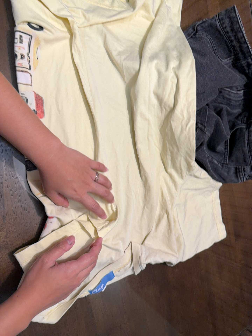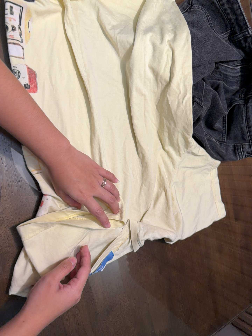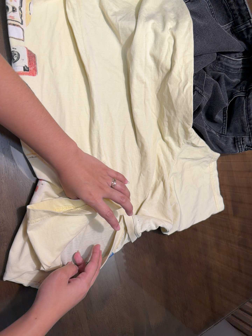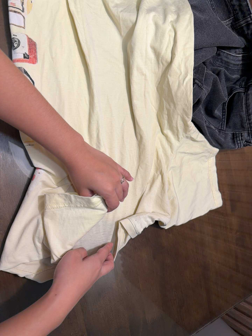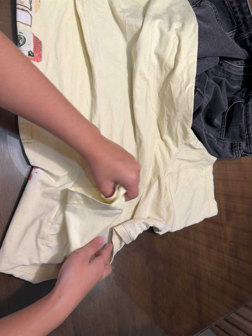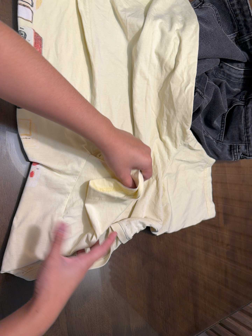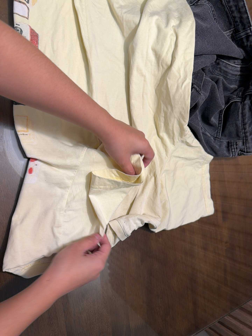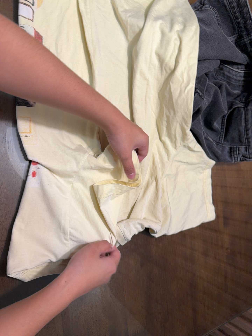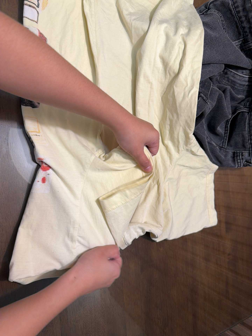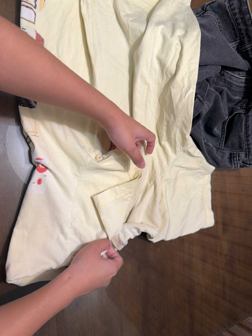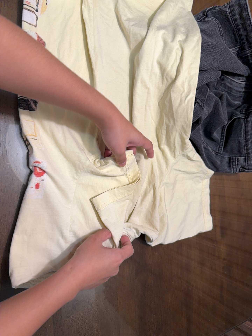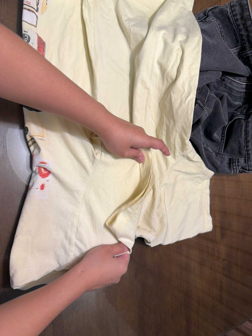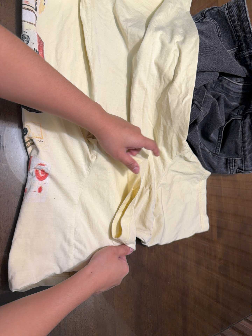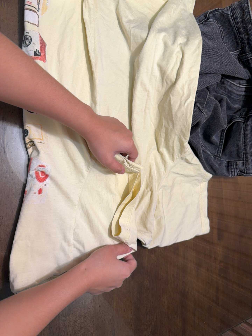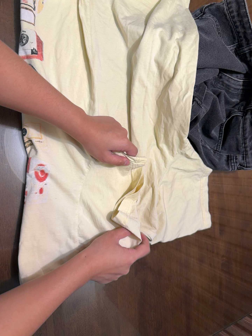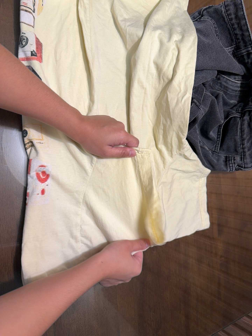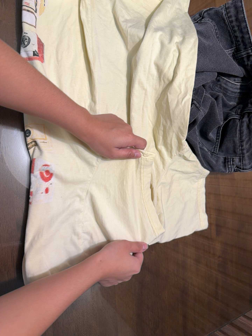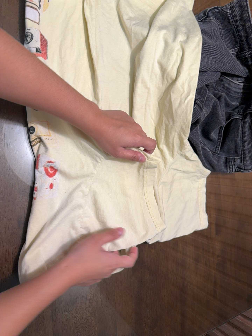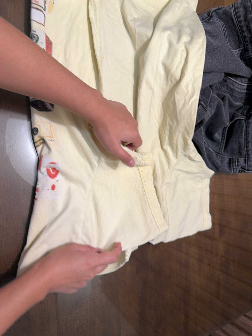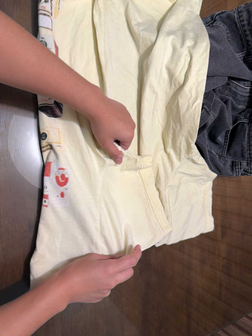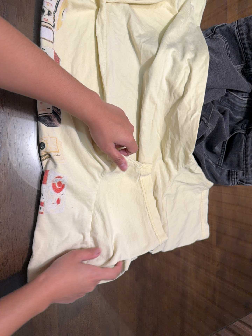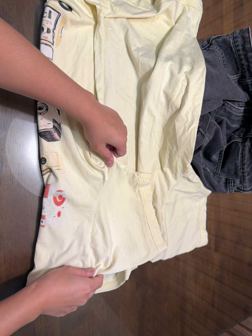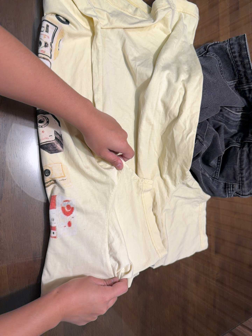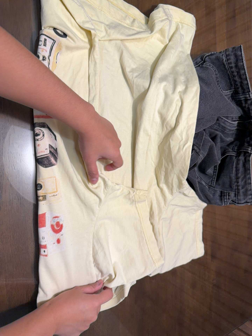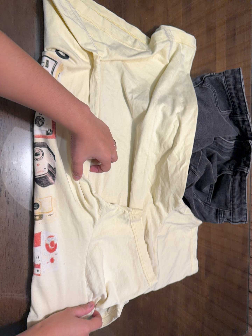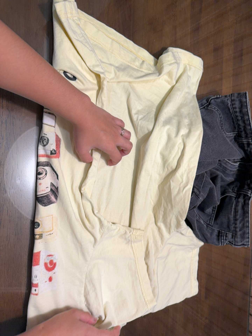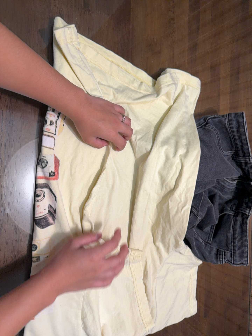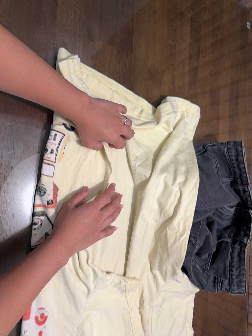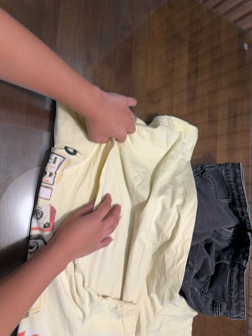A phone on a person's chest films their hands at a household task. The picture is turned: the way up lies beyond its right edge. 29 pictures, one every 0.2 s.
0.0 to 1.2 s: The camera travels toward the bottom of its view, about 10 cm, so close, fixed things drift upward.
1.2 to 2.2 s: The camera shifts only a little, or ends up much as it began.
2.2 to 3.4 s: The camera keeps its place and its aim.
3.4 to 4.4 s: The camera travels toward the top of its view, about 8 cm, so close, fixed things drift downward.
4.4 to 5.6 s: The camera travels toward the top of its view, about 16 cm, so close, fixed things drift downward. Its aim tips toward the top of its view by about 10 degrees, and the scene shifts downward.
The film runs forward here.
